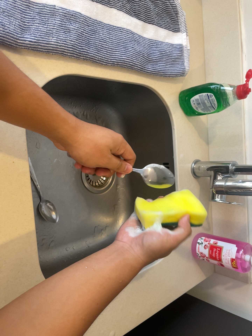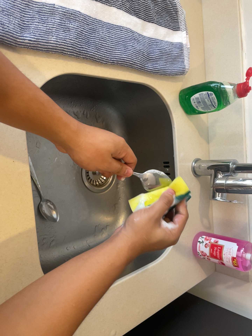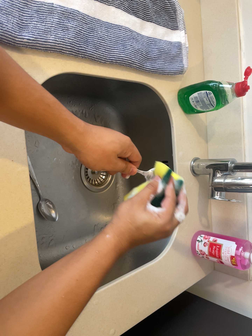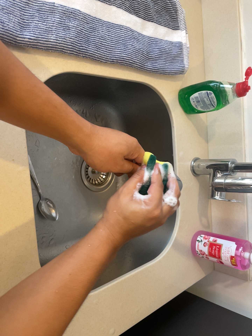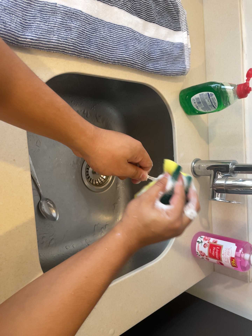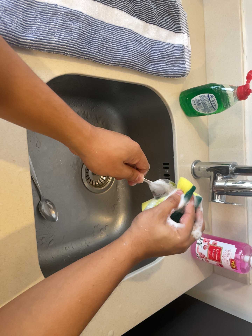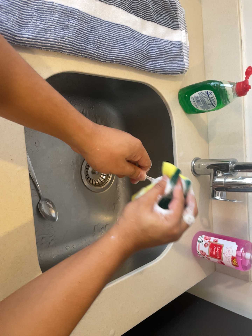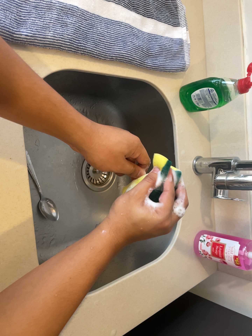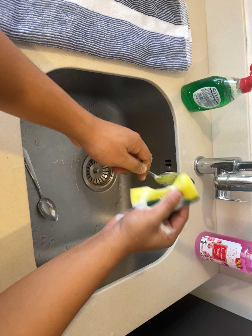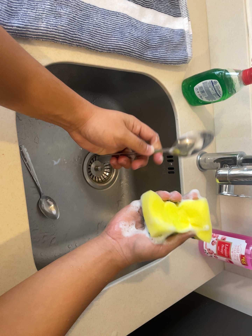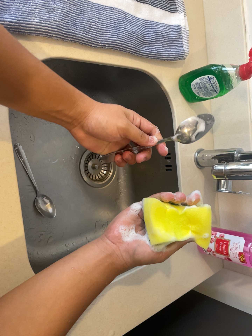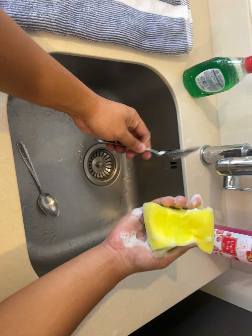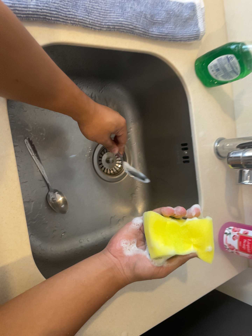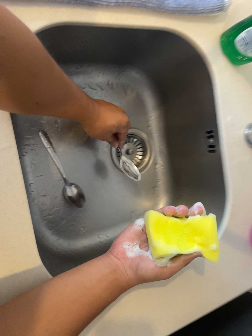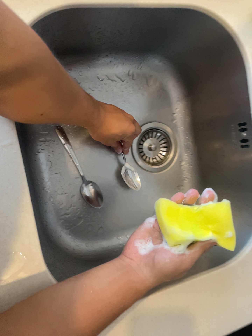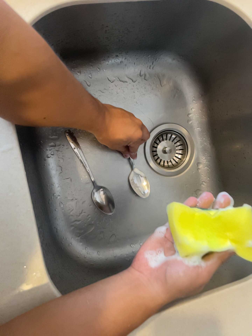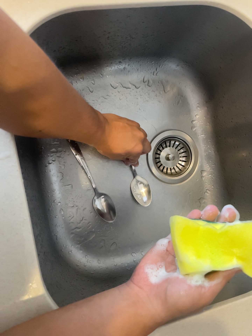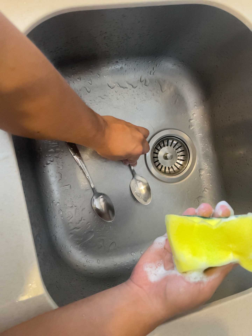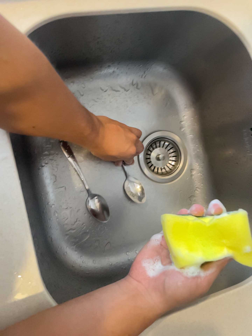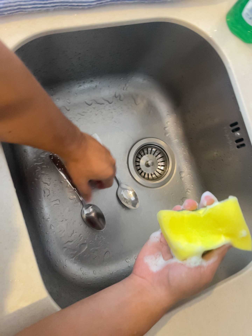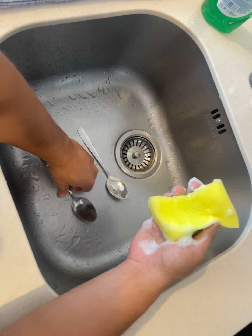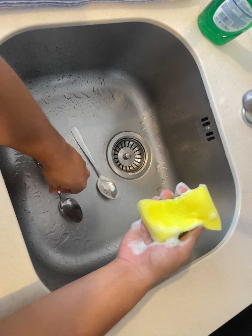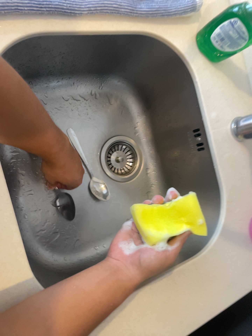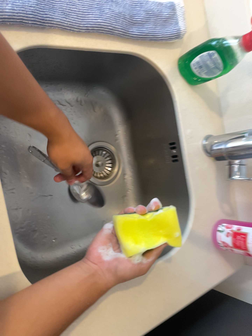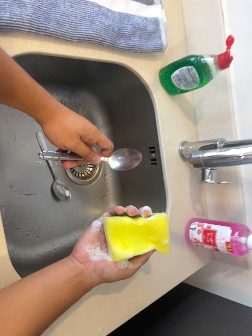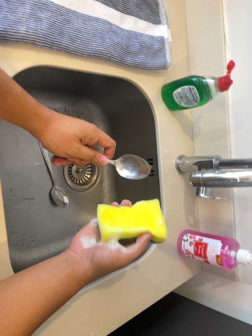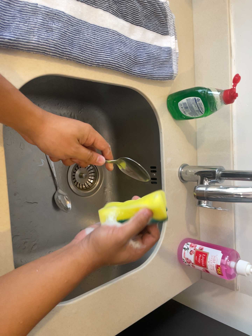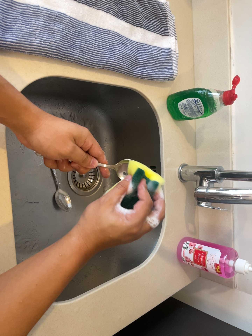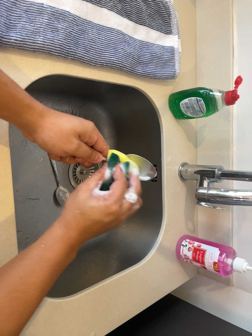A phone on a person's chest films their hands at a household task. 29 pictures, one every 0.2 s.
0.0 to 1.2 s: The camera keeps its place and its aim.
1.2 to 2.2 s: The camera shifts only a little, or ends up much as it began.
2.2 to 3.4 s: The camera swings to its left by about 25 degrees, and the scene slides to the right. It travels forward and to its right, about 18 cm, so what stands in front looms larger.
3.4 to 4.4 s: The camera swings to its right by about 15 degrees, and the scene slides to the left. It travels backward, about 9 cm, so what stands in front gets smaller.
4.4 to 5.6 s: The camera pans to its right by about 15 degrees. It travels backward, to its left and toward the top of its view, about 16 cm, so what stands in front gets smaller. It rolls about its line of sight by about 10 degrees, and the scene rotates clockwise.
The film runs forward here.
